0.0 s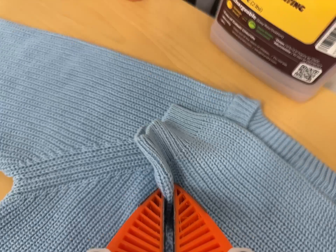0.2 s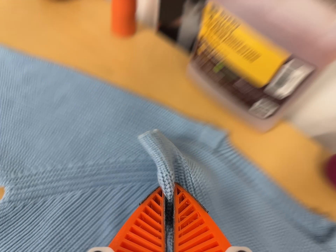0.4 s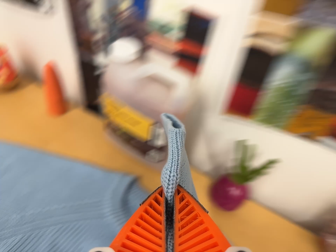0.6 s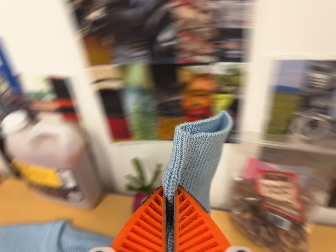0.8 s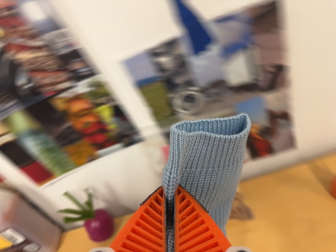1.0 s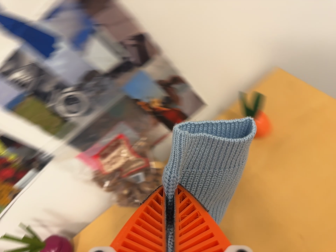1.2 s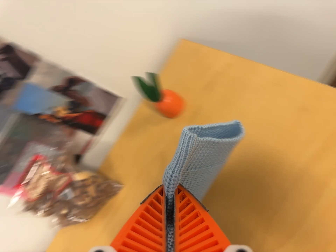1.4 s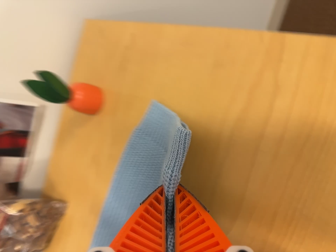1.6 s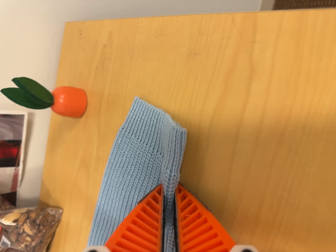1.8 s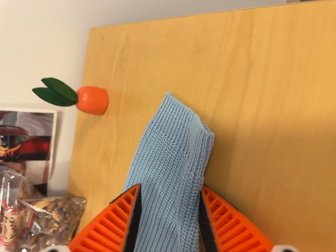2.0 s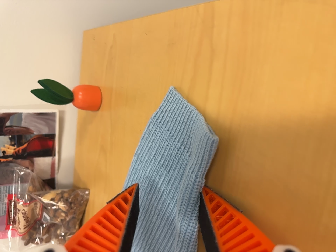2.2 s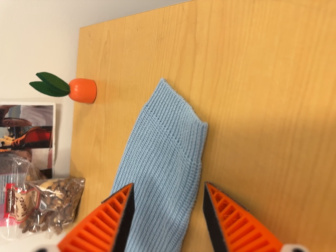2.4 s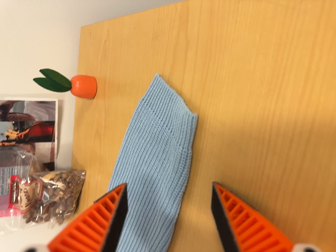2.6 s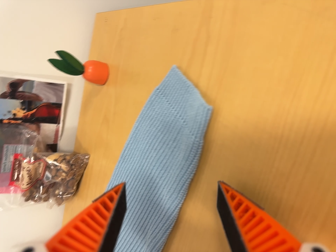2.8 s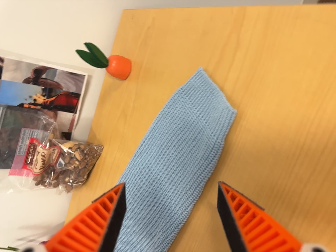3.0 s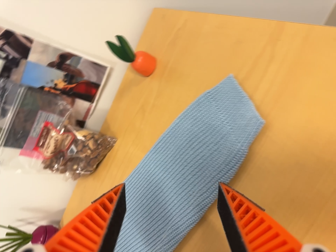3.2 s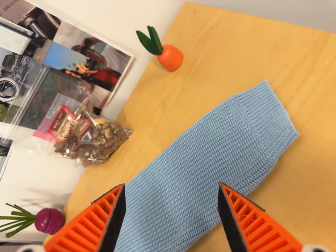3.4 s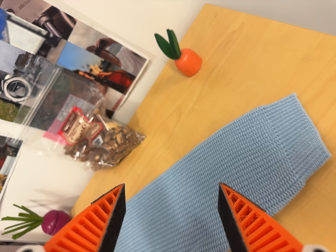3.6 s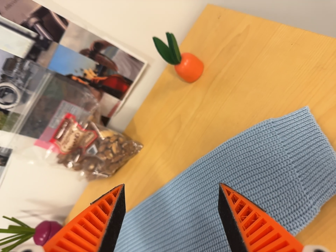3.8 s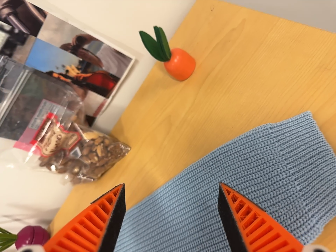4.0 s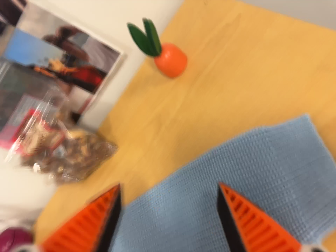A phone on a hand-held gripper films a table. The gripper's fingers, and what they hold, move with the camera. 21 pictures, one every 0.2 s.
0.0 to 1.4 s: The camera swings to its right by about 30 degrees, and the scene slides to the left. It travels to its right, about 70 cm, so close, fixed things drift to the left. Its aim tips toward the top of its view by about 20 degrees, and the scene shifts downward. It rolls about its line of sight by about 105 degrees, and the scene rotates counterclockwise.
1.4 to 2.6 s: The camera travels backward, to its right and toward the bottom of its view, about 10 cm, so what stands in front gets smaller.
2.6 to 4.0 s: The camera travels to its left, forward and toward the top of its view, about 12 cm, so close, fixed things drift to the right. It rolls about its line of sight by about 25 degrees, and the scene rotates clockwise.
The film runs backward here.
